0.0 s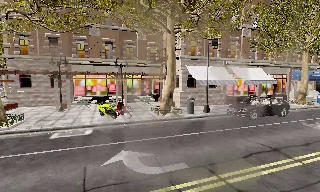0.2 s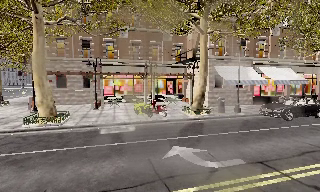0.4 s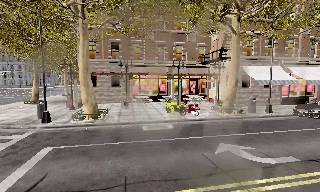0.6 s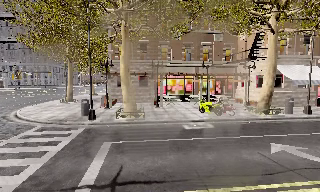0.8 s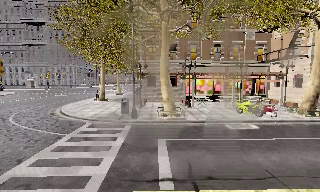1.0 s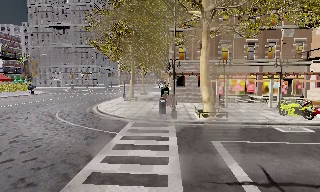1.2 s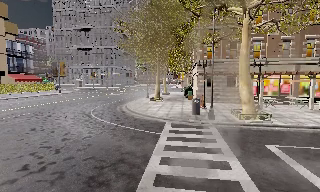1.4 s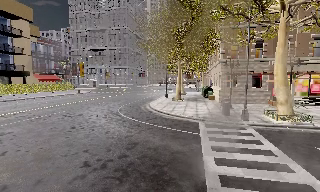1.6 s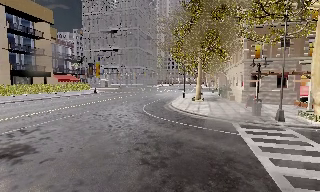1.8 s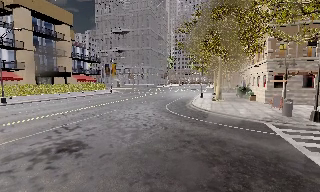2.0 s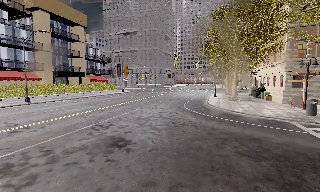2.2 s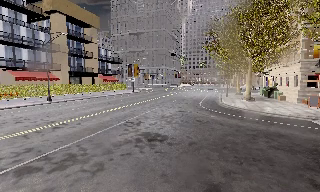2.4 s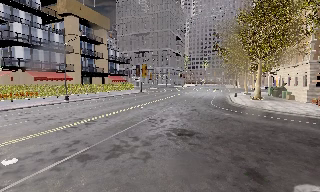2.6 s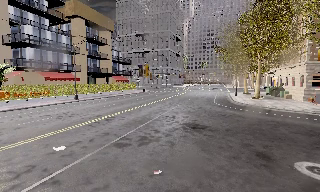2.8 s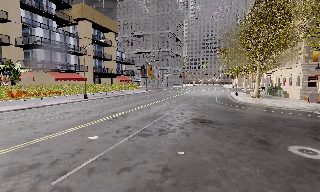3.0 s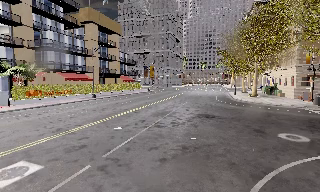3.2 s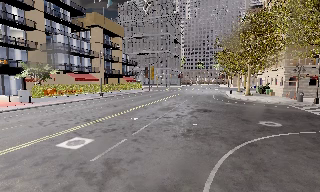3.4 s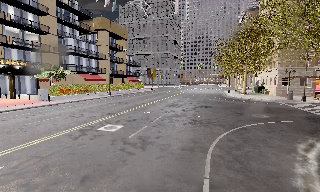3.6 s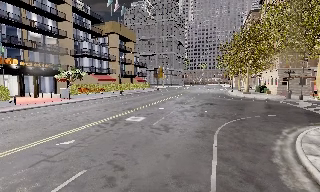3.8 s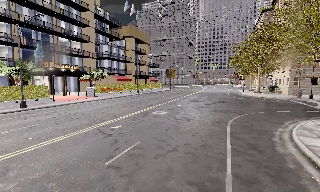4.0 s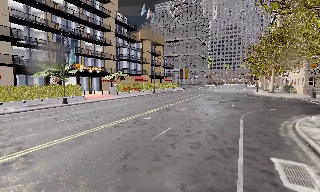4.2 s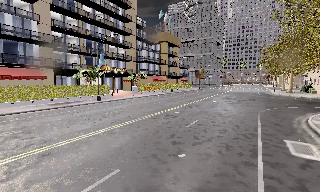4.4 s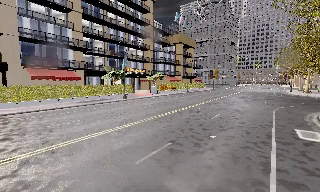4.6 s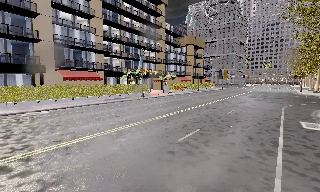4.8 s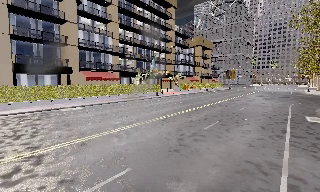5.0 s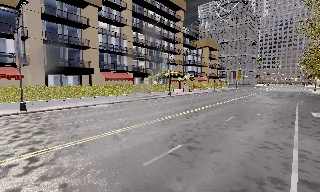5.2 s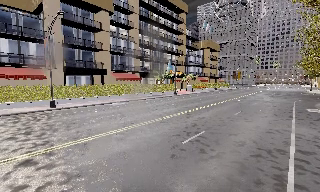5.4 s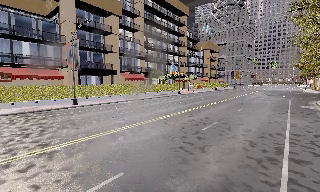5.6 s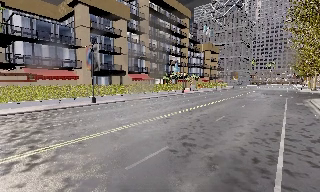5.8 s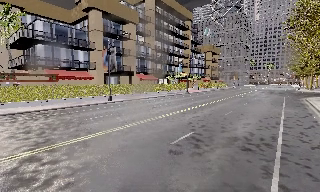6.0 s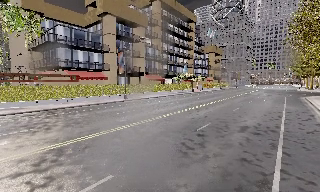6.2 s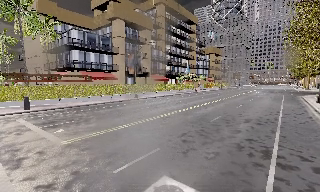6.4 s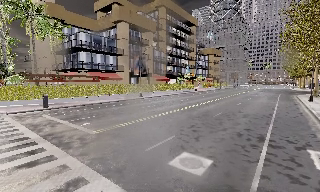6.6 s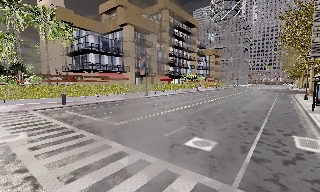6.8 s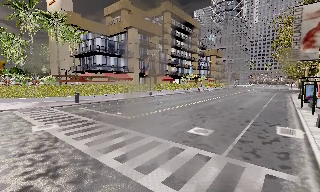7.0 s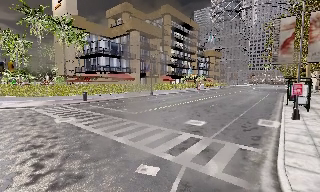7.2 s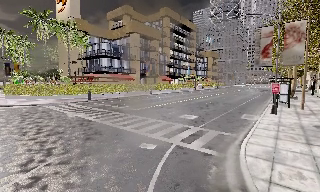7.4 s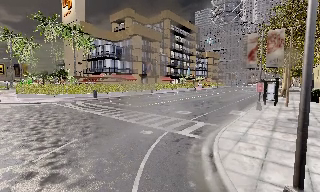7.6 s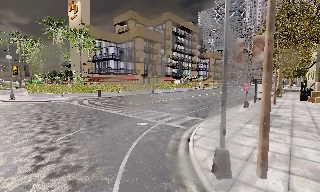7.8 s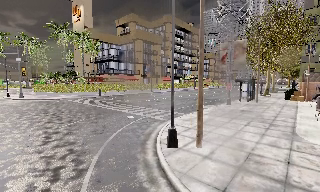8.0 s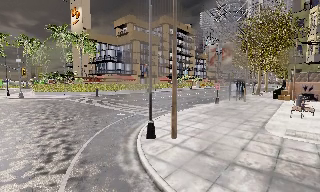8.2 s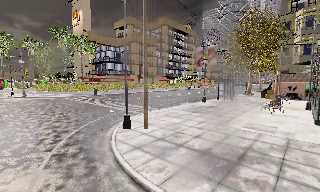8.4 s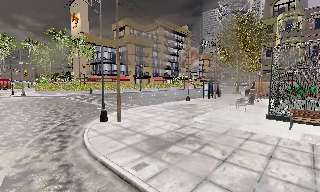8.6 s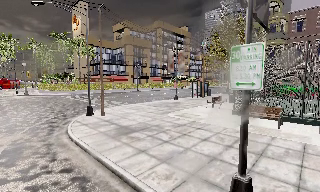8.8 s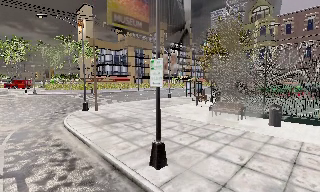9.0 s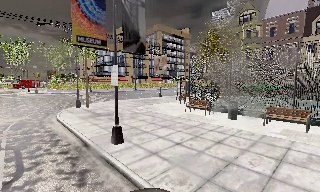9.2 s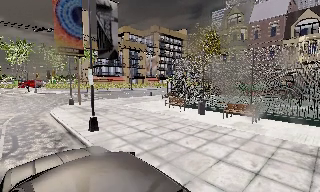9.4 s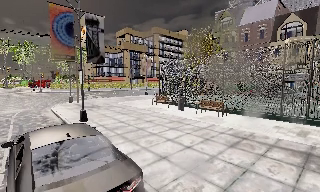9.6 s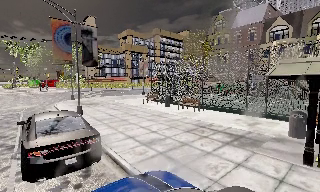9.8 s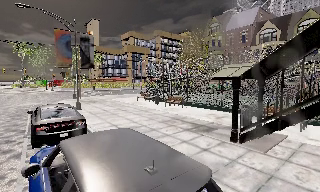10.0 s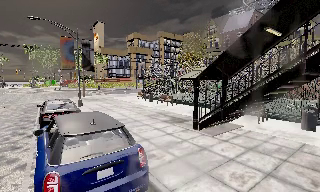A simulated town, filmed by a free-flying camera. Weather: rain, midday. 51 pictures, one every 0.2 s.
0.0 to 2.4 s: The camera pans to its left, which is counterclockwise from overhead, by about 40 degrees. It travels to its left, about 18 m, so close, fixed things drift to the right.
2.4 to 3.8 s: The camera travels backward and to its left, about 14 m, so what stands in front gets smaller.
3.8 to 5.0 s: The scene slides to the right, as the camera pans about 20 degrees to its left. It travels backward and to its left, about 14 m, so what stands in front gets smaller.
5.0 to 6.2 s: The camera travels backward and to its left, about 14 m, so what stands in front gets smaller.
6.2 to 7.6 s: The camera travels backward, about 12 m, so what stands in front gets smaller.
7.6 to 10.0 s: The camera pans to its left, which is counterclockwise from overhead, by about 15 degrees. It travels backward and to its right, about 25 m, so what stands in front gets smaller.
The film runs backward here.
